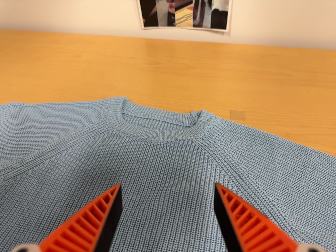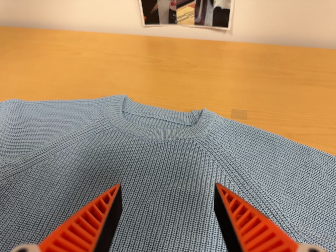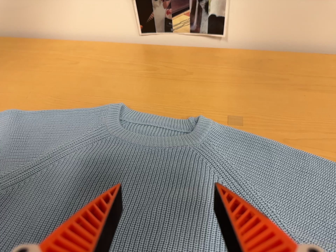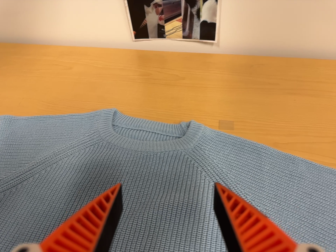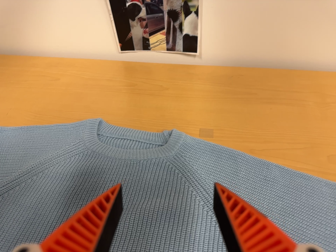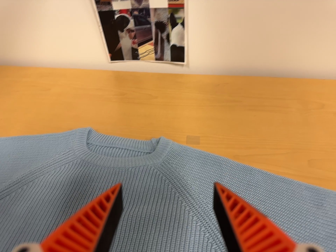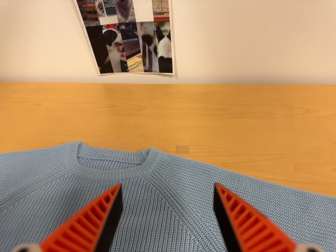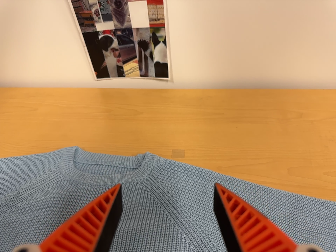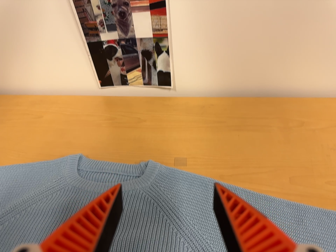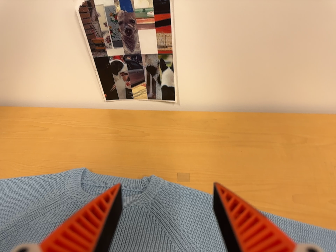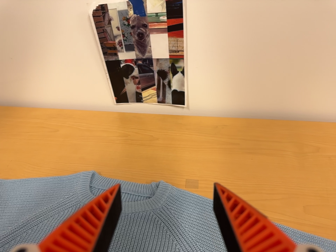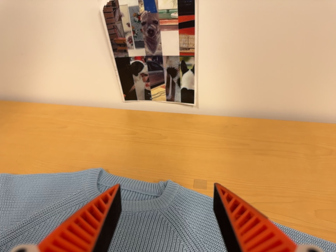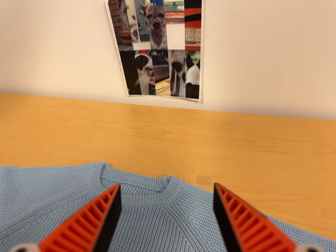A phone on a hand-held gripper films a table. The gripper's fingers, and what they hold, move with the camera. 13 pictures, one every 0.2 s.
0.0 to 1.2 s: The camera travels to its right and backward, about 8 cm, so close, fixed things drift to the left.
1.2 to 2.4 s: The camera shifts only a little, or ends up much as it began.
The film runs backward here.
